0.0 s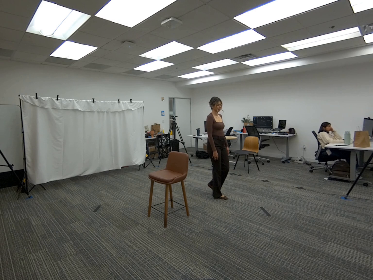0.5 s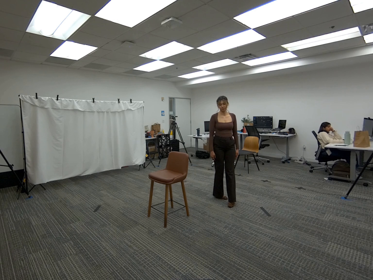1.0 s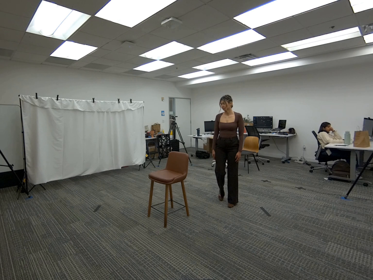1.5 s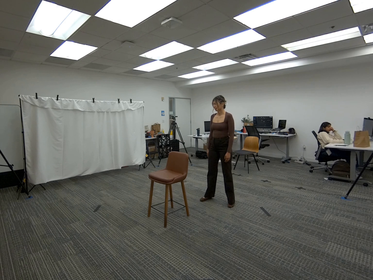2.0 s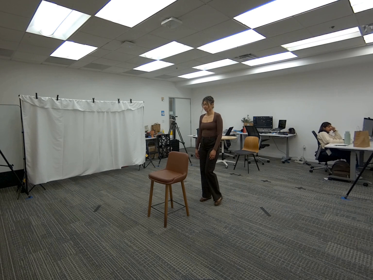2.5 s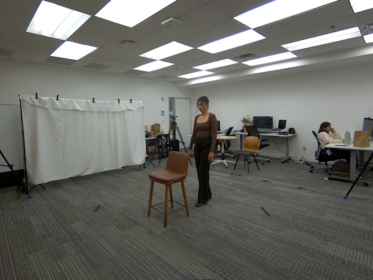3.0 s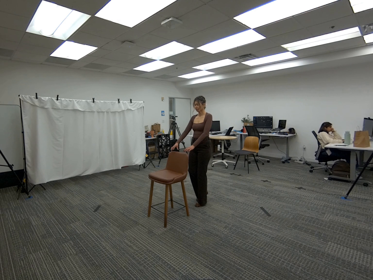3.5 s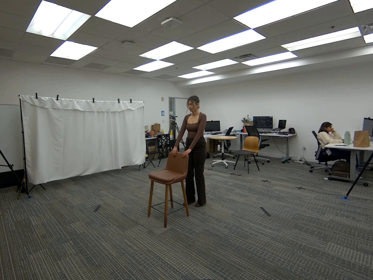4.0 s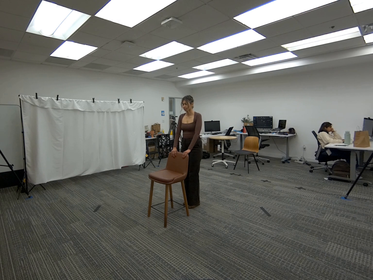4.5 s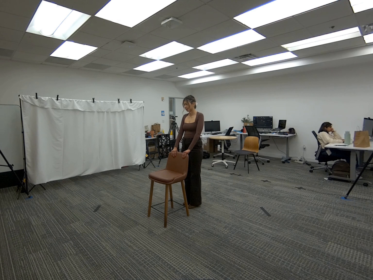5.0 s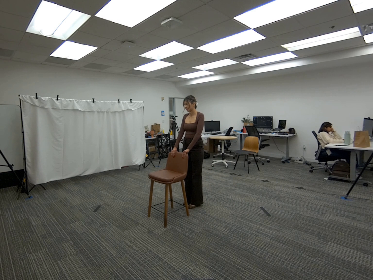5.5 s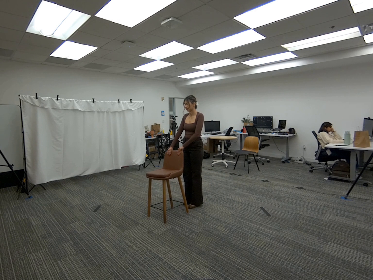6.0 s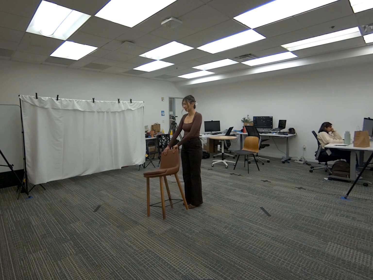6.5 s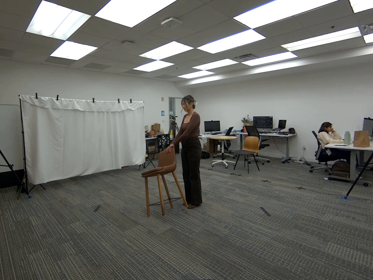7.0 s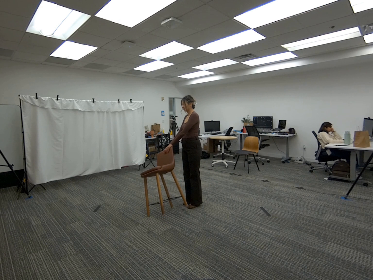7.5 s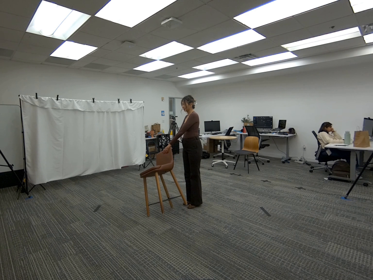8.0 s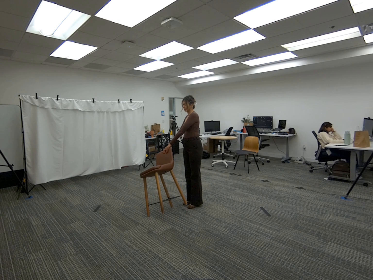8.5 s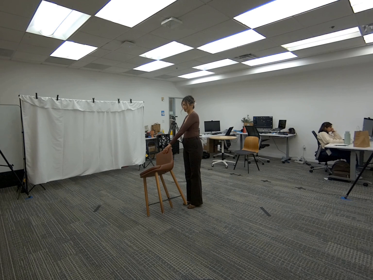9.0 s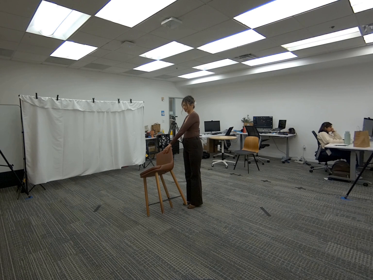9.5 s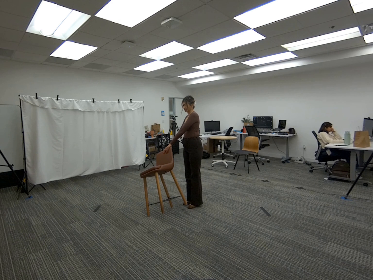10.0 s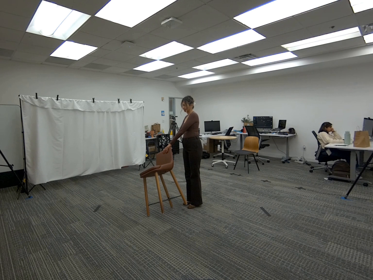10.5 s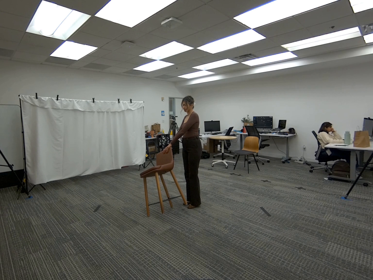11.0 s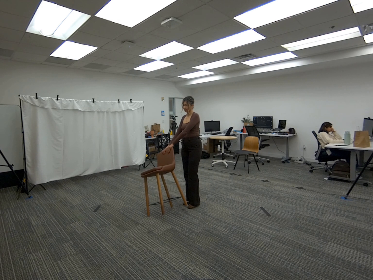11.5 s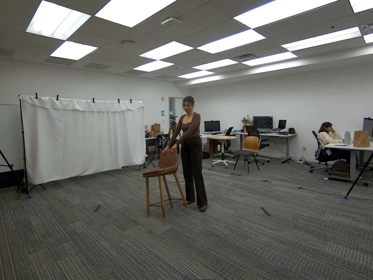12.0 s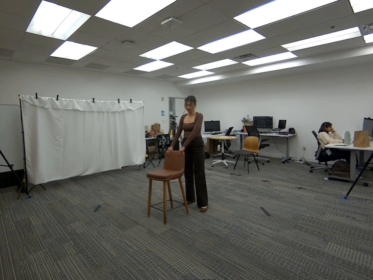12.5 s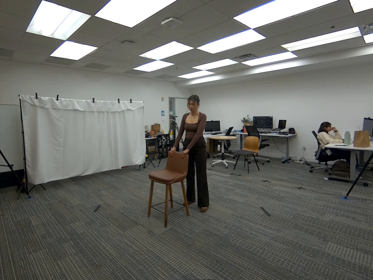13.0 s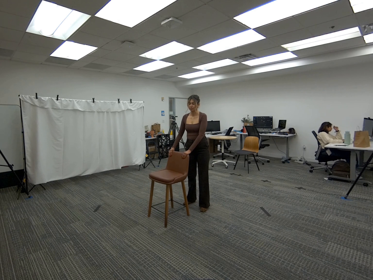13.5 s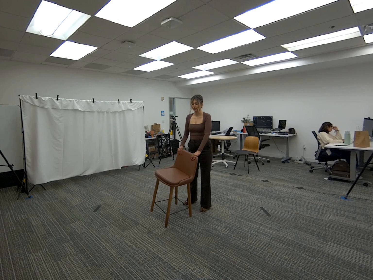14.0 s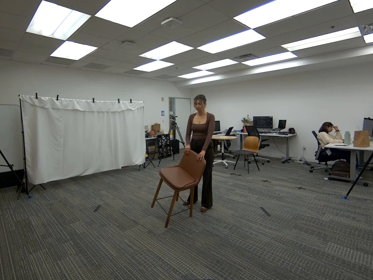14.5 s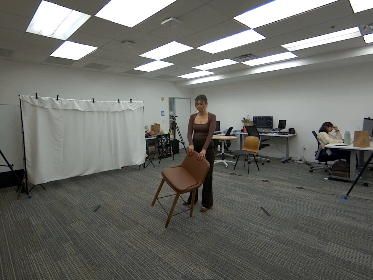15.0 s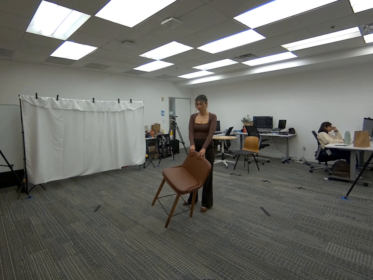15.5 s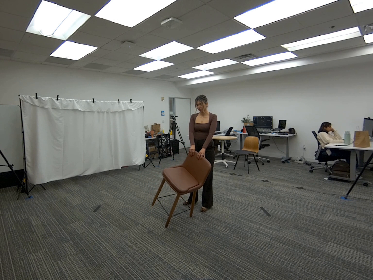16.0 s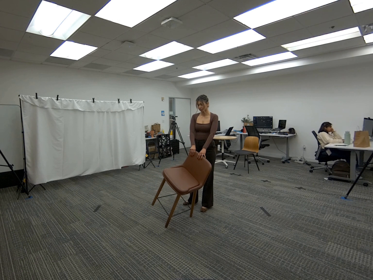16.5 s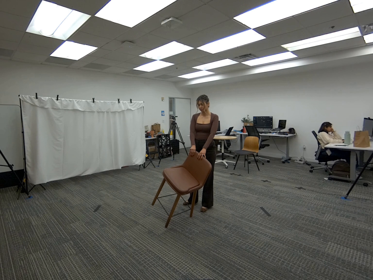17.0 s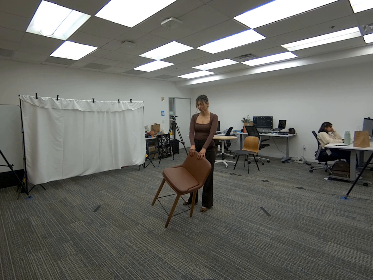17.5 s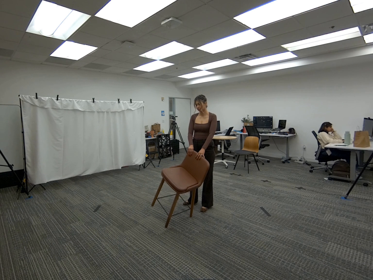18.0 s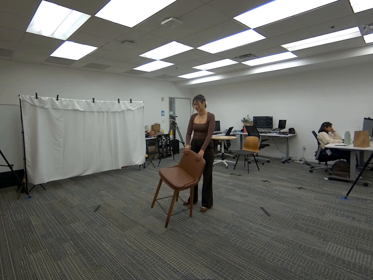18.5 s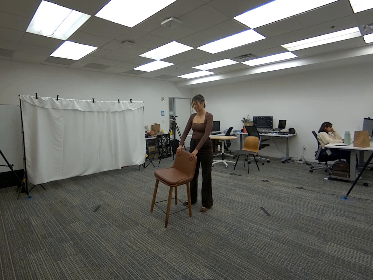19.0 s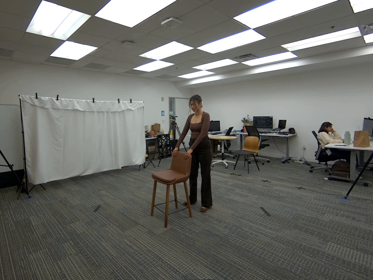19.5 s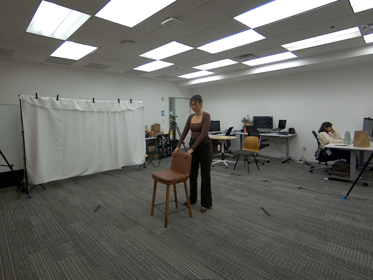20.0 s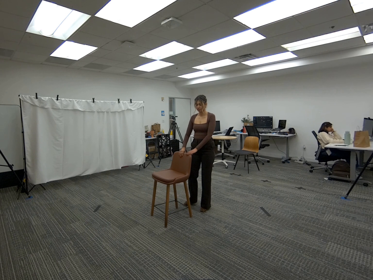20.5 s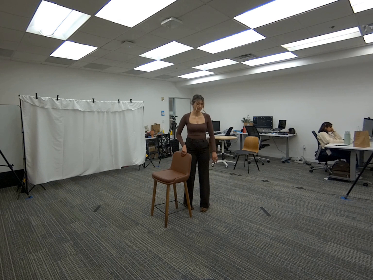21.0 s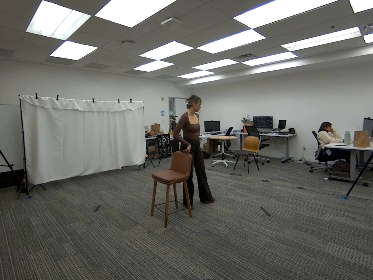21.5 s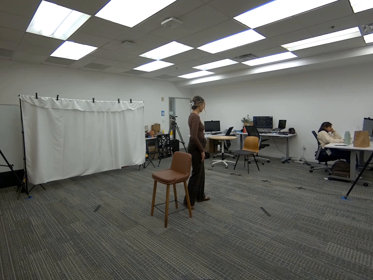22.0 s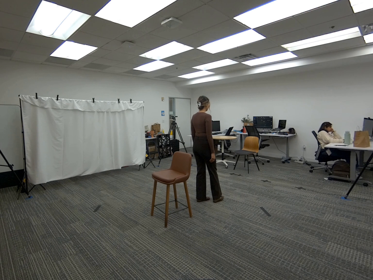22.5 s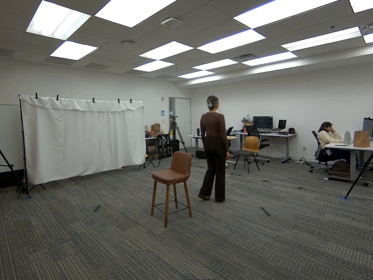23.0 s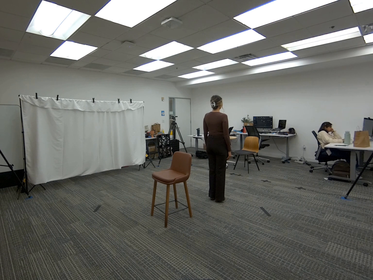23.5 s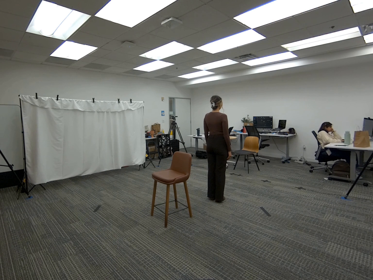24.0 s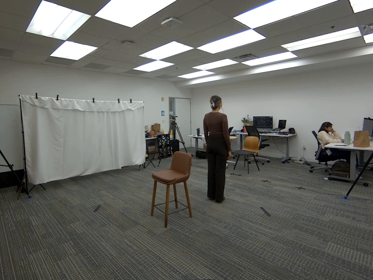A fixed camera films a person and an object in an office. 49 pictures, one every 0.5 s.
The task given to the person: Walk over to the tall bar stool and stand behind the stool. Keeping at least two of the legs on the ground at all times, lean the stool side once to the right and once to the left. Return the stool to its original position.
